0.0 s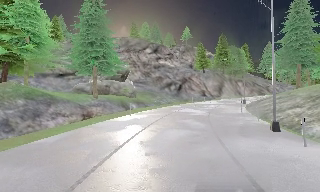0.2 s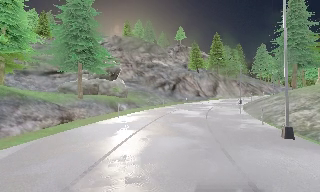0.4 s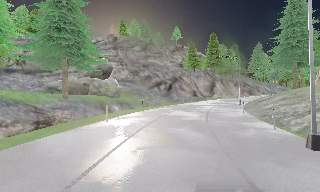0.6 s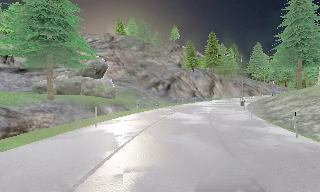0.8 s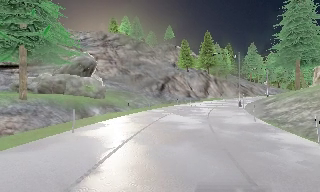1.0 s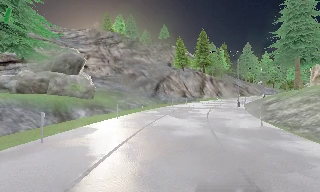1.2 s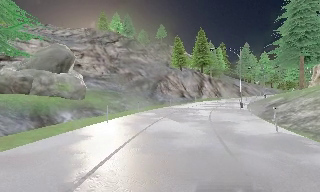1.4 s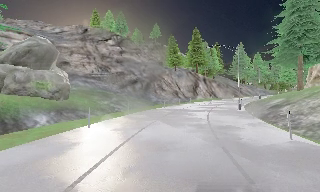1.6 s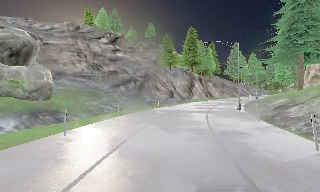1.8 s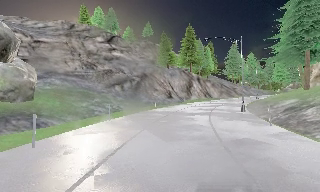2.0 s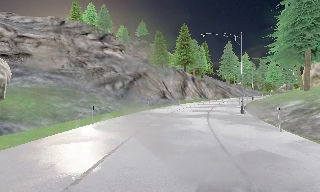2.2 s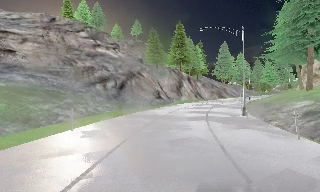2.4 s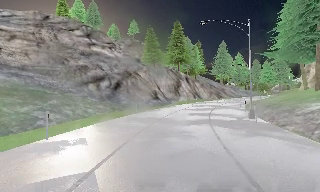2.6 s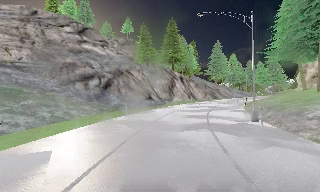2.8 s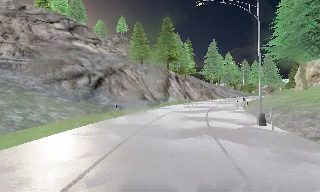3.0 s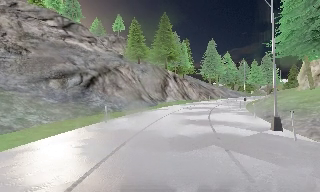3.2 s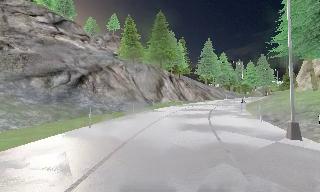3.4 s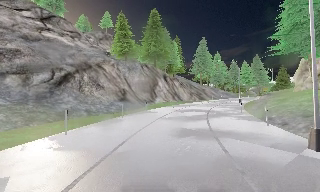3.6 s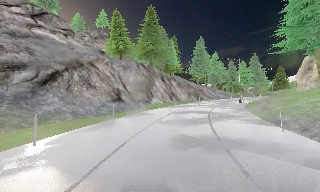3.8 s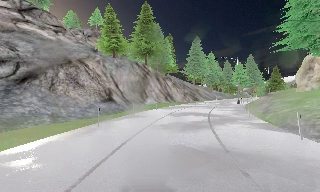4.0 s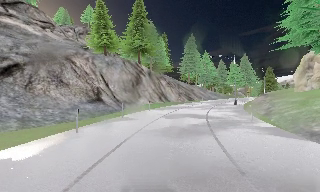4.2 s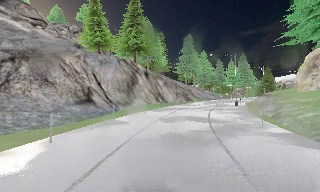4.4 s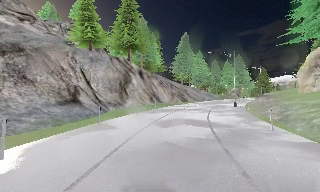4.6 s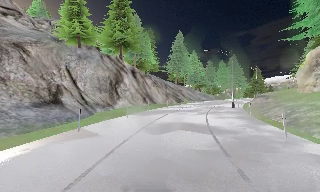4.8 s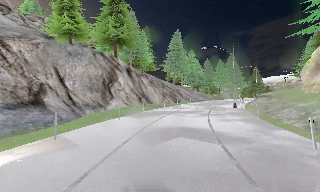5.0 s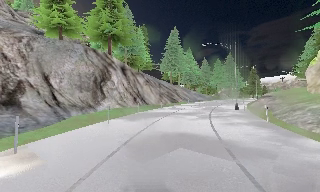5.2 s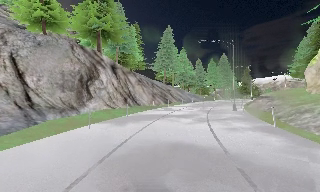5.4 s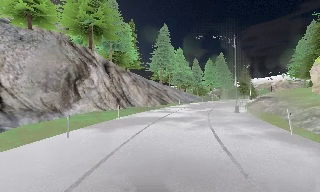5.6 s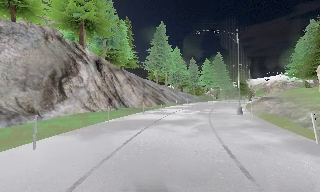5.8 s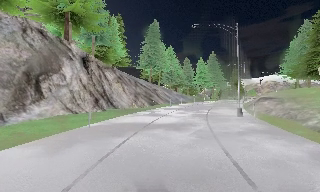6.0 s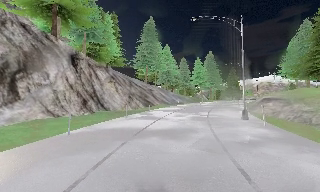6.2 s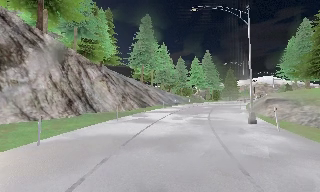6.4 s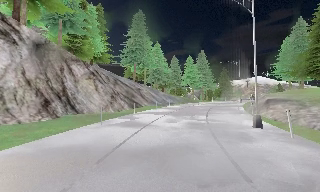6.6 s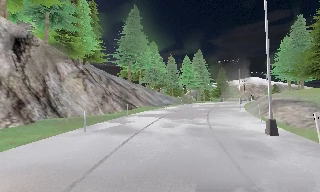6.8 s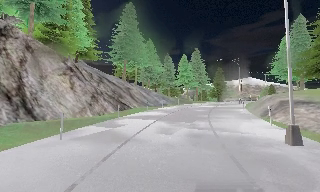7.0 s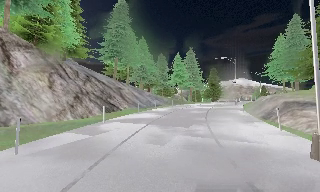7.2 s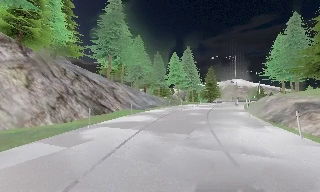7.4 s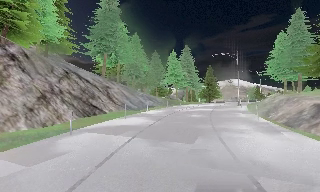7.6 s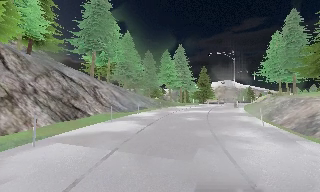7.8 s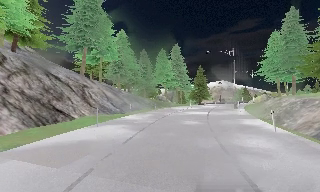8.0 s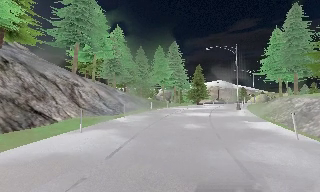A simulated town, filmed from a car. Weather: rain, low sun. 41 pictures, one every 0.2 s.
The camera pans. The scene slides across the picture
to the left.
The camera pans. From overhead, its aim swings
clockwise.
0.0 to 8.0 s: The camera swings to its right by about 60 degrees, and the scene slides to the left. It travels forward, about 60 m.
The film runs forward here.
